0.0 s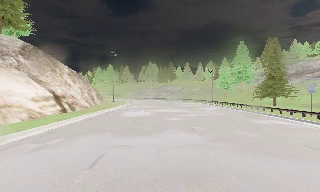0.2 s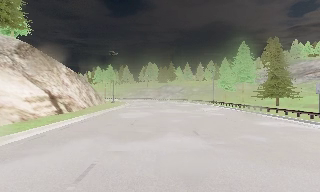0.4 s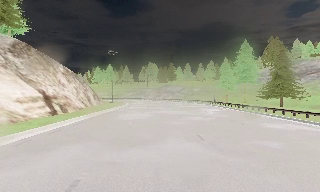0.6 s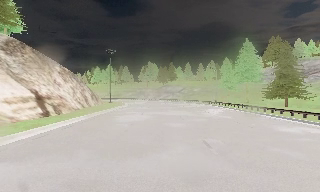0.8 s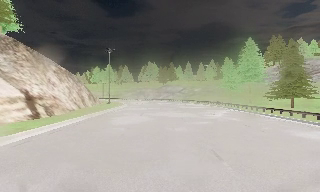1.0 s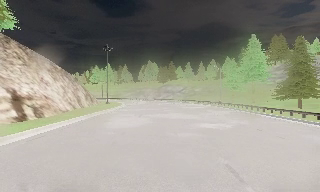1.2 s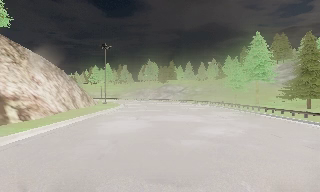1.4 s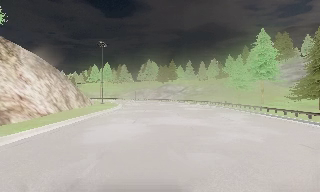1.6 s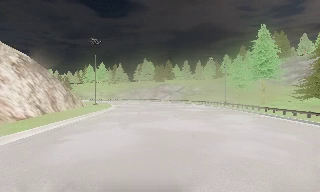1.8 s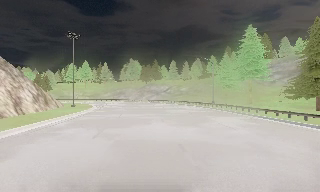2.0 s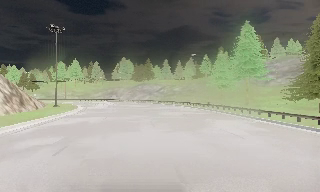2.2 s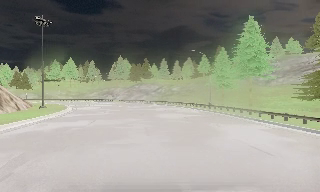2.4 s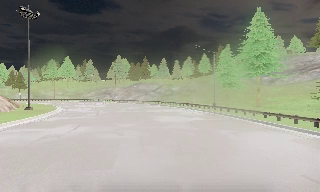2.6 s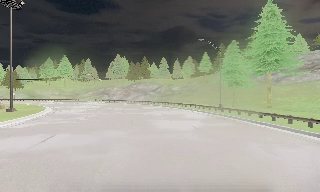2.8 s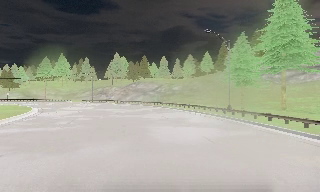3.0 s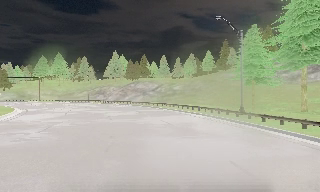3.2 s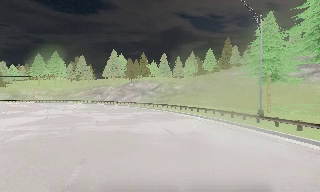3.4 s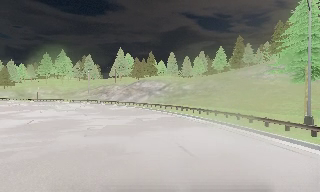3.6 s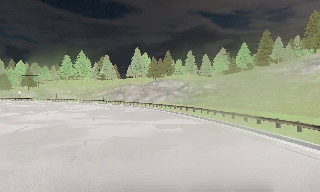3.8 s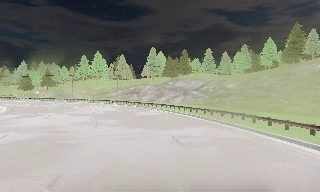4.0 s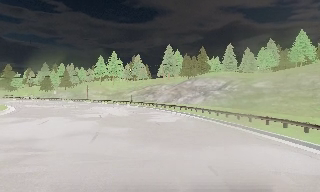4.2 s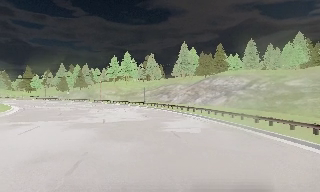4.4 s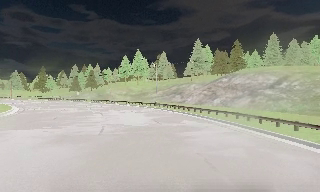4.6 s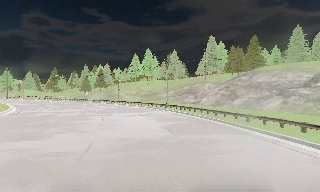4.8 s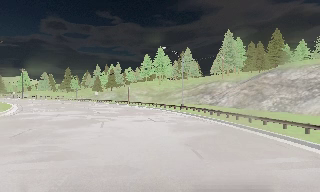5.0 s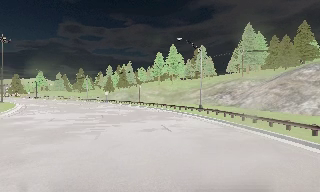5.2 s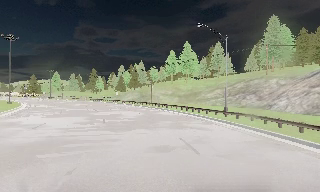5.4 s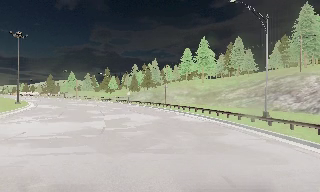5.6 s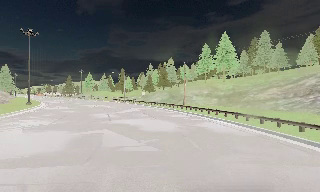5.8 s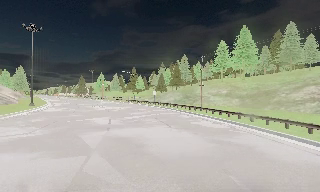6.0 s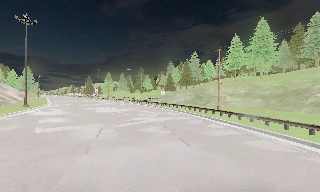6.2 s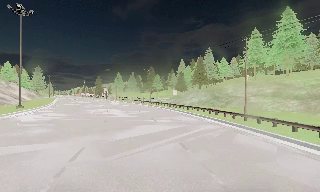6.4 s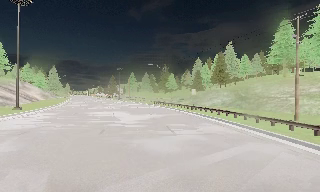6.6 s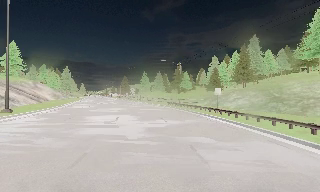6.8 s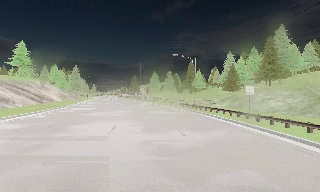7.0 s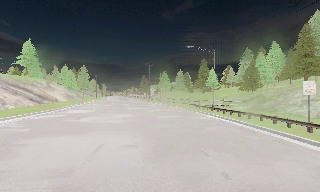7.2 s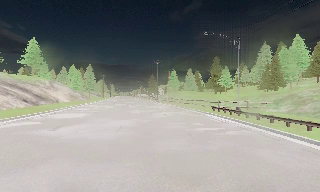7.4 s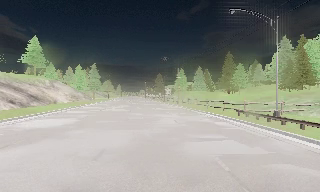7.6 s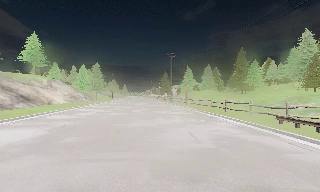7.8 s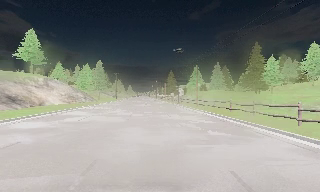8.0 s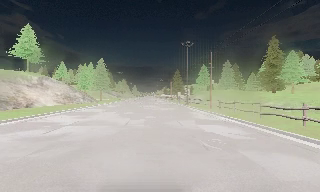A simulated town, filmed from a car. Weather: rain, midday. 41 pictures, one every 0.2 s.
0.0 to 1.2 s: The camera travels forward, about 6 m, so what stands in front looms larger. It gains speed.
1.2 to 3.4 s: The camera travels forward, about 25 m, so what stands in front looms larger.
3.4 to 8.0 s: The camera pans to its left, which is counterclockwise from overhead, by about 90 degrees. It travels forward, about 80 m.
The film runs forward here.
